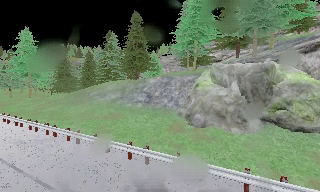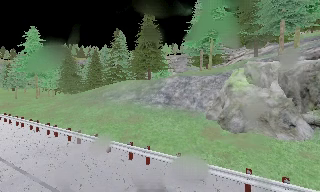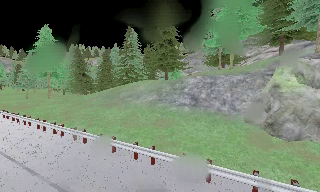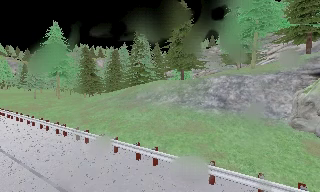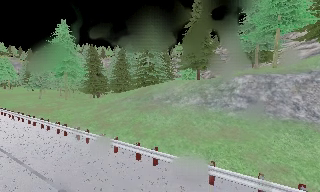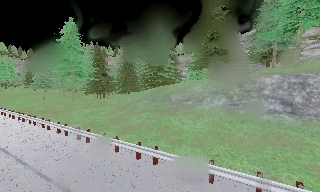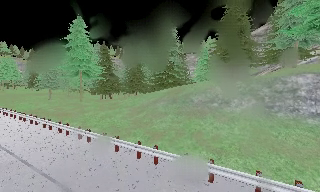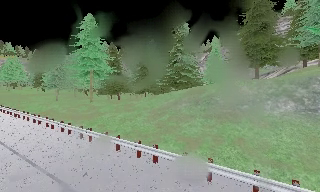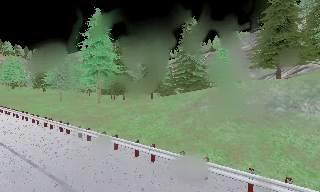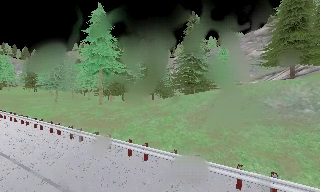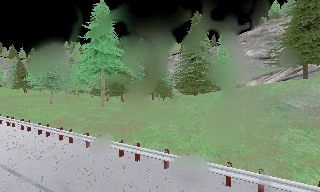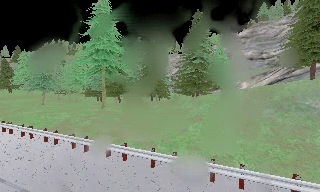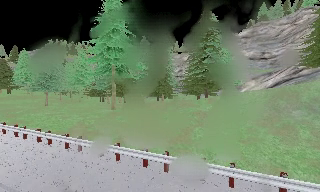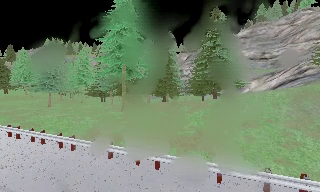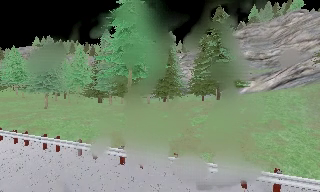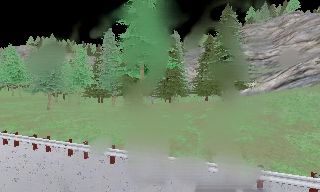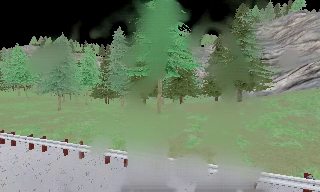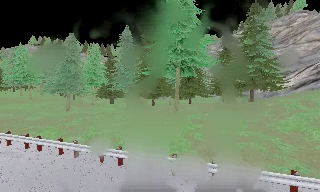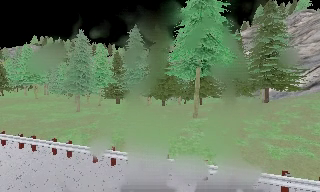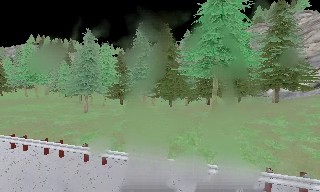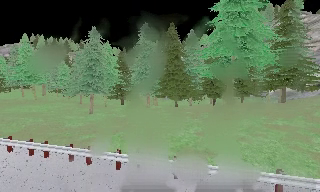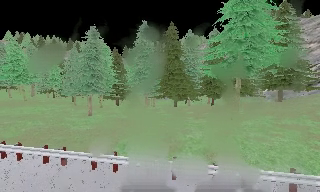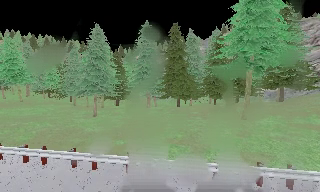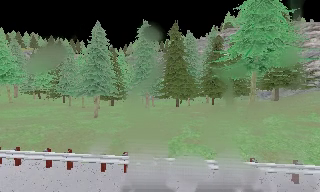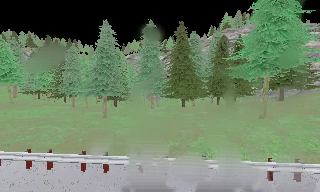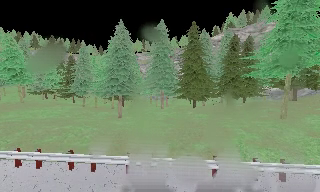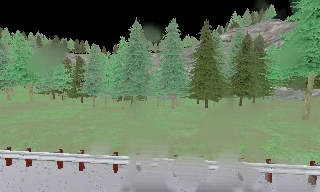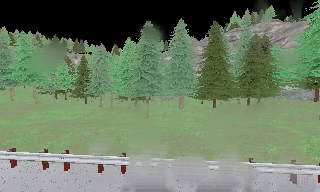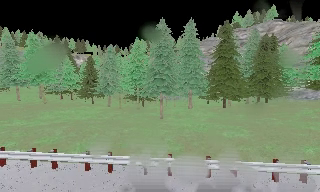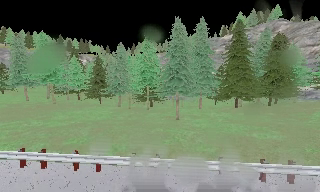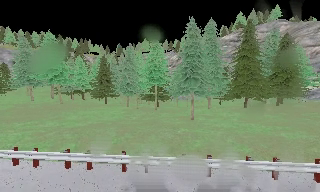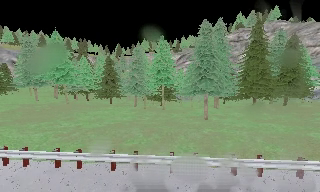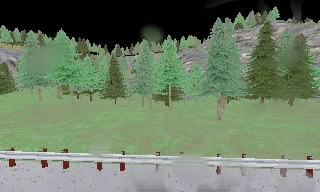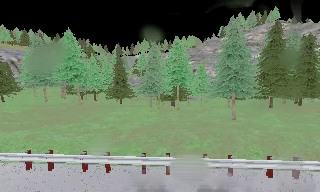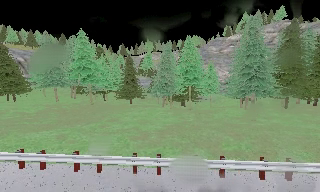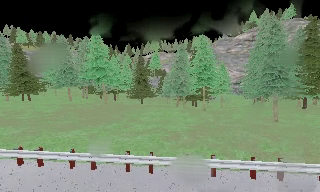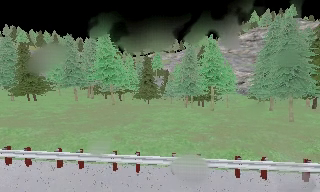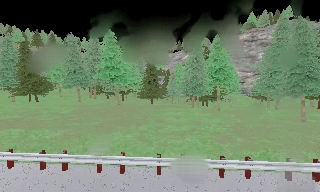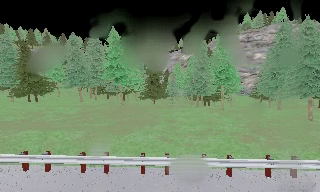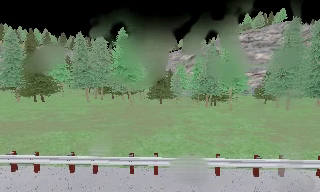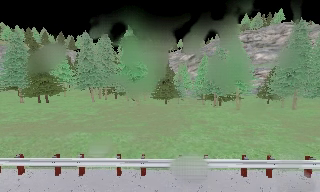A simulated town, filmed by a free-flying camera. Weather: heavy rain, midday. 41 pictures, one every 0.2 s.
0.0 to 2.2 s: The camera travels to its left and forward, about 25 m, so close, fixed things drift to the right.
2.2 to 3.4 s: The camera travels to its left, about 12 m, so close, fixed things drift to the right.
3.4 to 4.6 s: The camera pans to its right, which is clockwise from overhead, by about 10 degrees. It travels to its left, about 11 m, so close, fixed things drift to the right.
4.6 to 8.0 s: The camera travels to its left, about 30 m, so close, fixed things drift to the right.
The film runs forward here.
